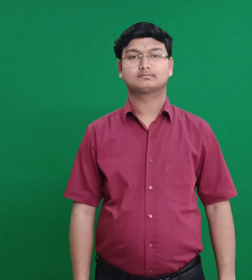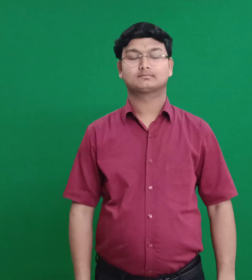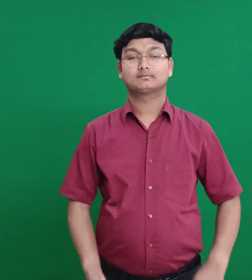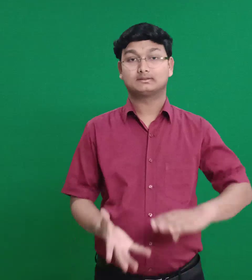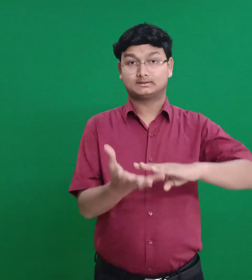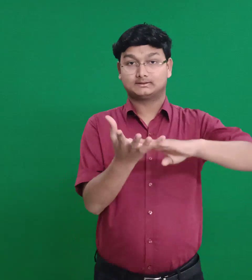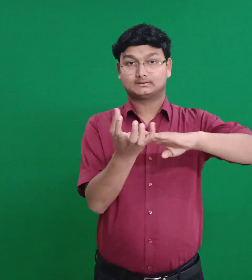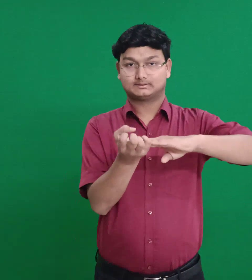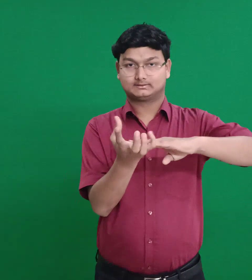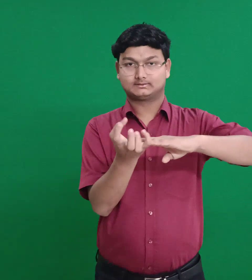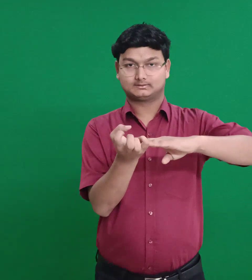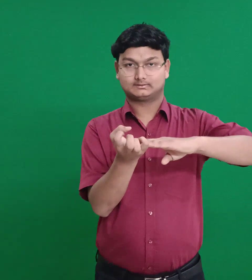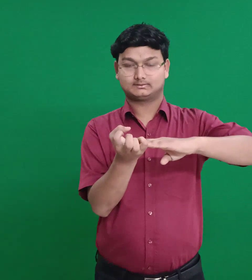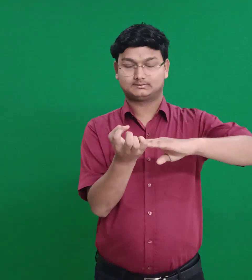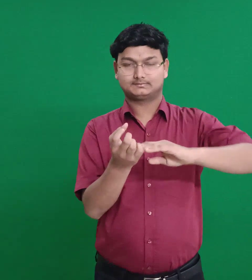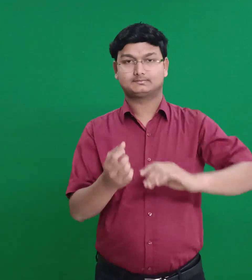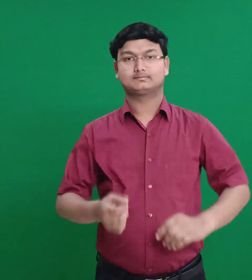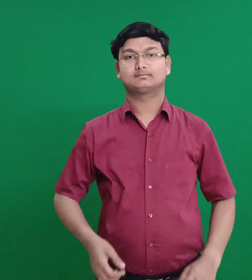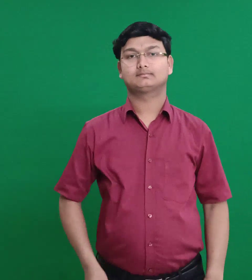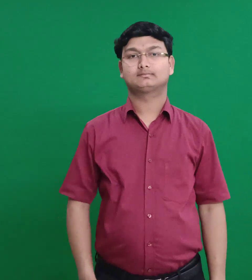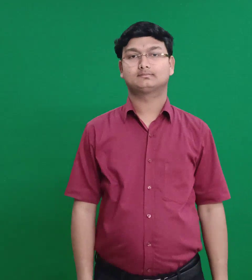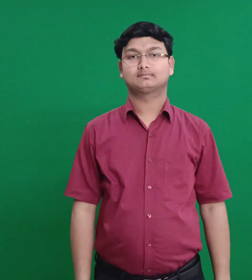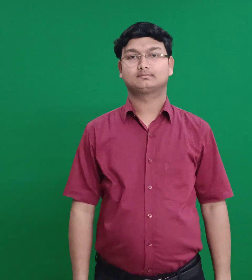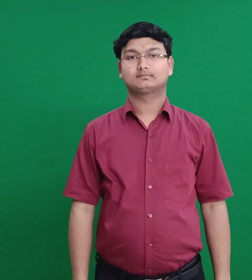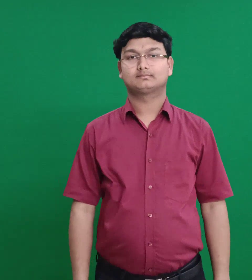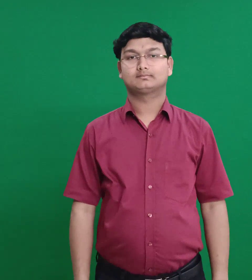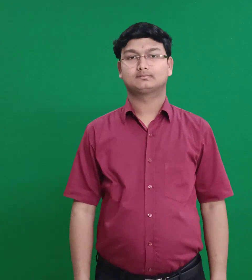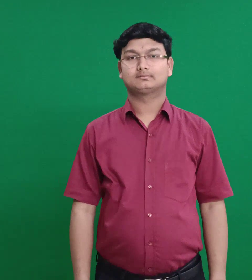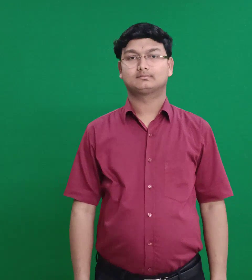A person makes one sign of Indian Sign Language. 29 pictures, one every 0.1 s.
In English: ekron
